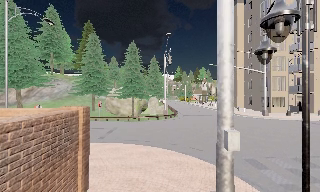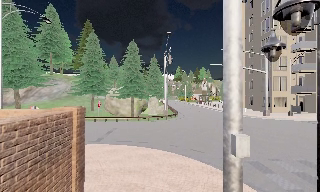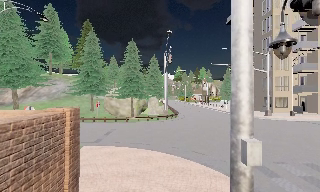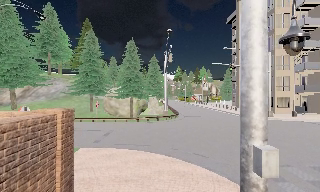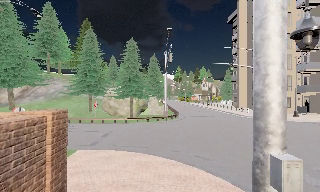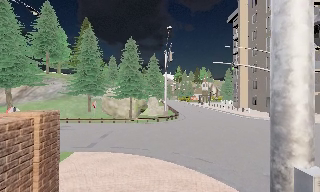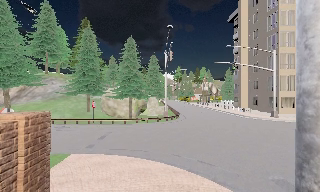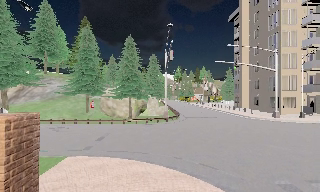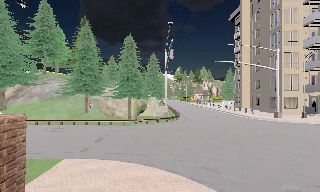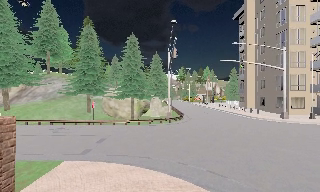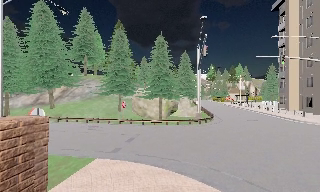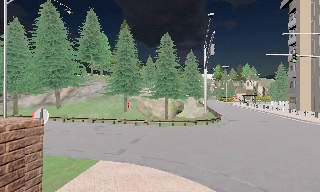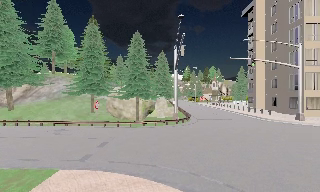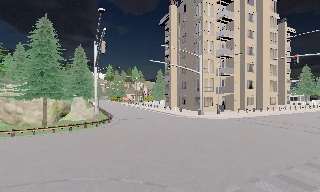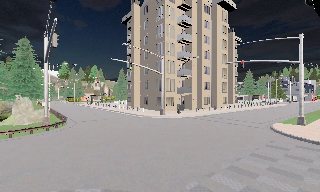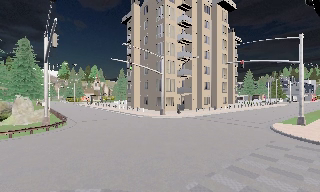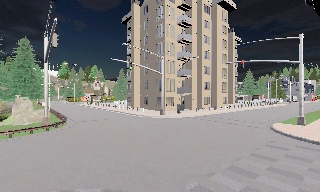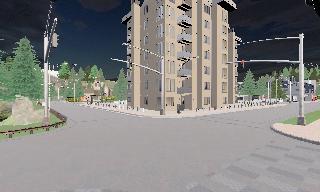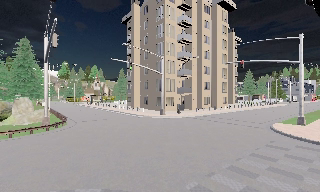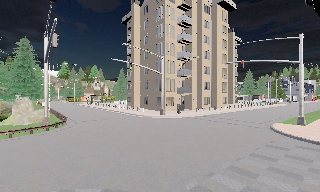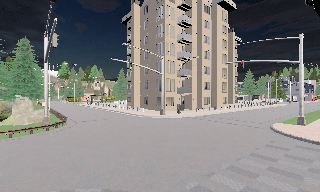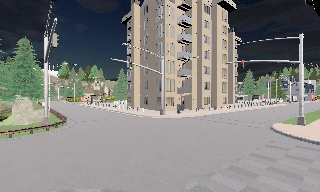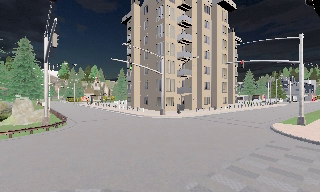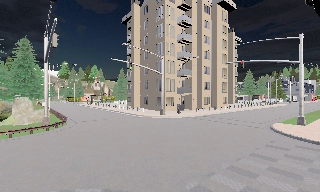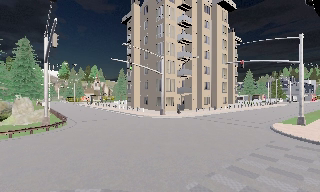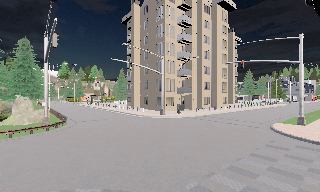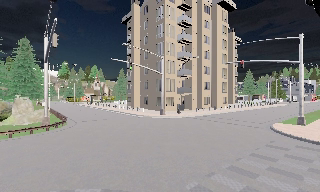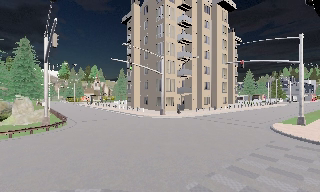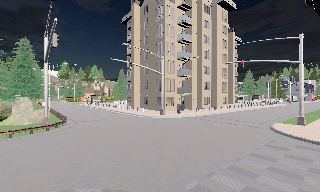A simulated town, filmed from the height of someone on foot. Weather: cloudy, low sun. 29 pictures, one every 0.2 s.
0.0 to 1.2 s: The camera travels forward, about 1.5 m, so what stands in front looms larger.
1.2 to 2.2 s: The camera pans to its left, which is counterclockwise from overhead, by about 15 degrees. It travels forward, about 1.5 m, so what stands in front looms larger.
2.2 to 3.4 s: The camera pans to its right, which is clockwise from overhead, by about 50 degrees. It travels forward, about 0.5 m. It loses speed.
3.4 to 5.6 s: The camera keeps its place and its aim.
The film runs forward here.
